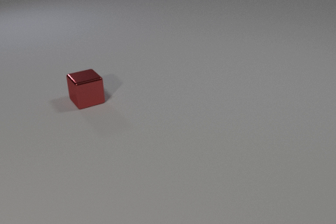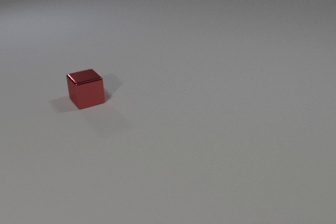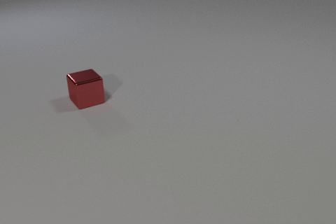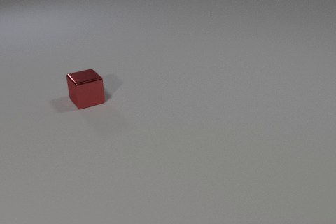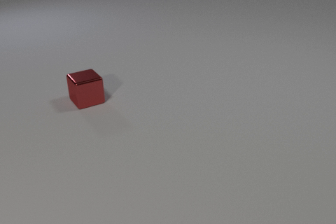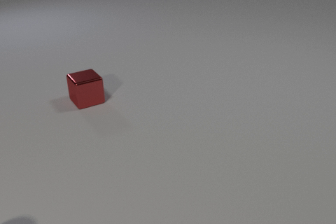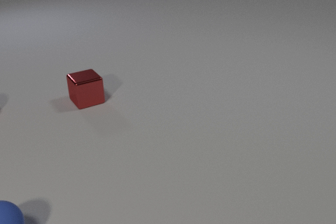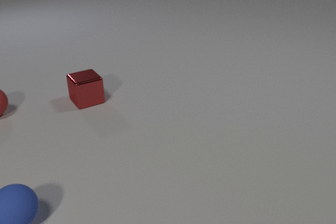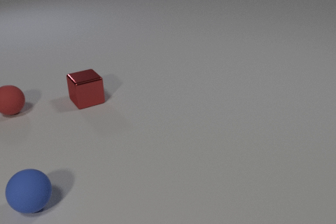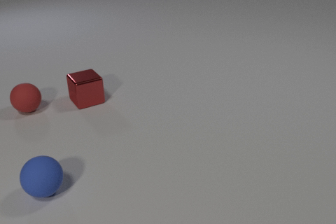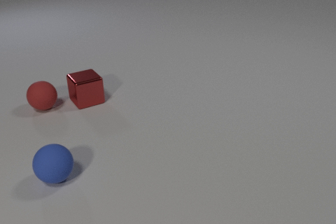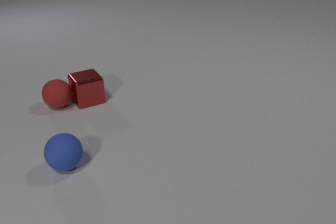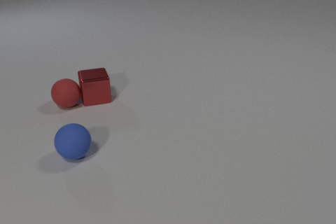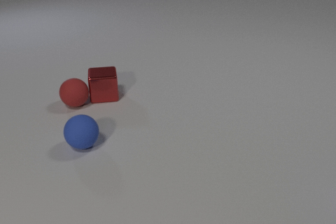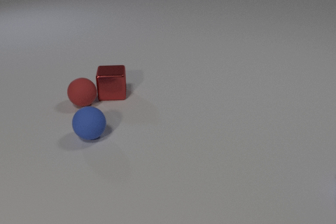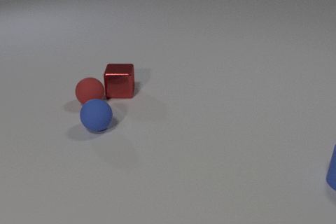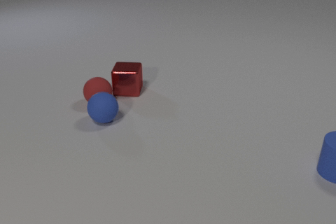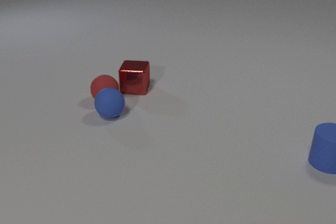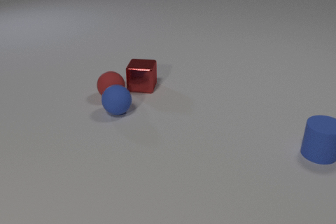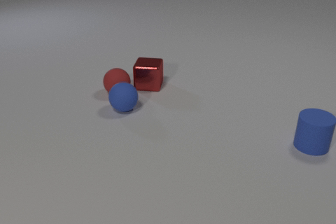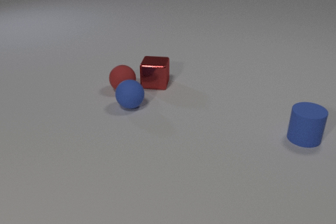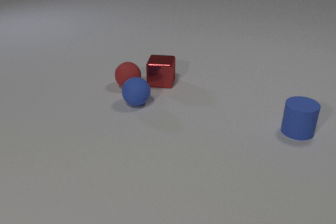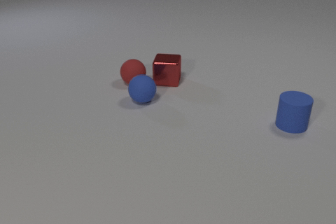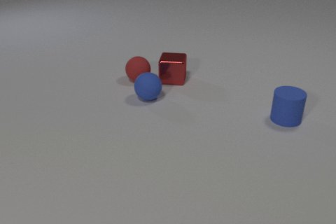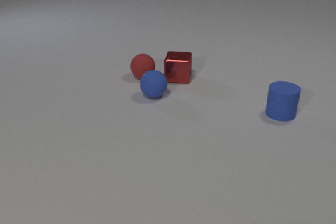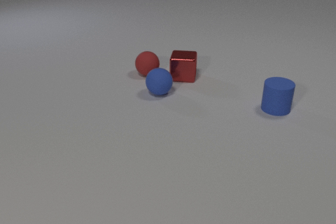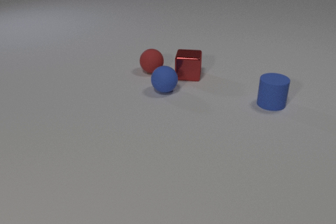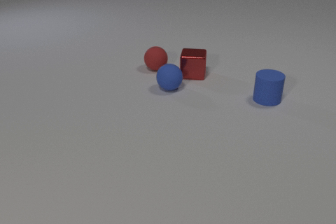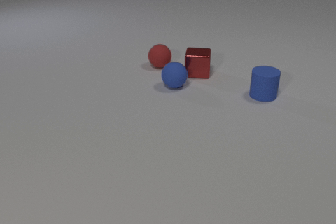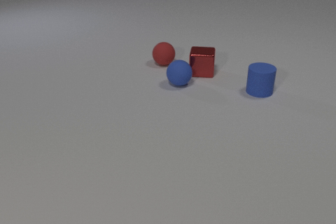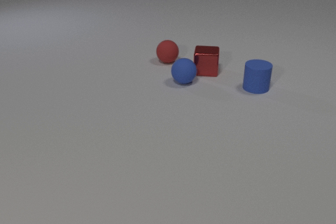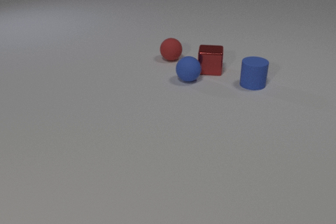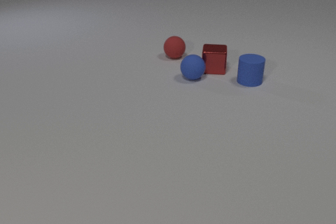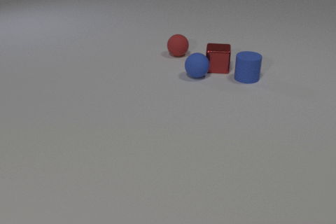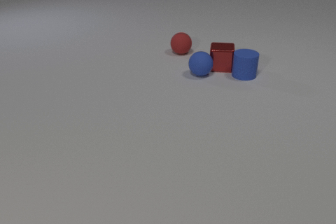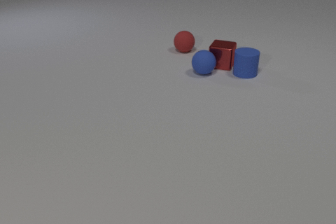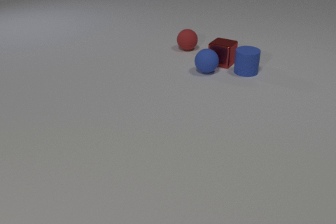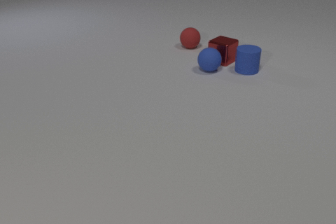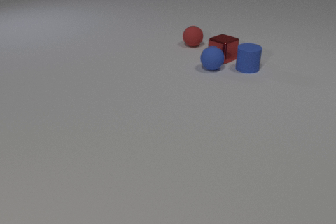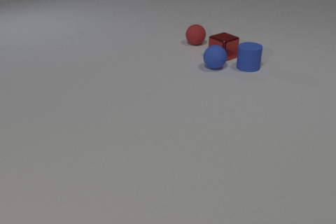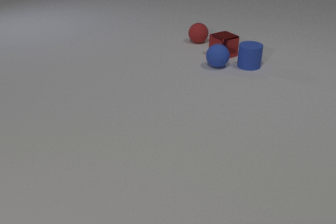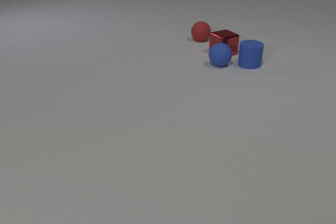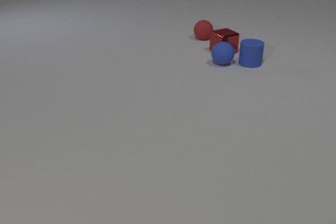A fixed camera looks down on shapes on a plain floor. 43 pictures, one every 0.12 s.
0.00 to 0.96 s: The red rubber sphere comes in at the left edge, rolls to the right. The blue rubber sphere comes in at the bottom edge, rolls away from the camera and to the right.
0.96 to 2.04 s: The red rubber sphere rolls to the right. The red metal cube slides to the right and away from the camera, spins clockwise seen from above by about 45 degrees, its near face sliding to the left. The blue rubber sphere rolls away from the camera and to the right. The blue rubber cylinder comes in at the right edge, slides away from the camera and to the left. The red rubber sphere and the red metal cube collide. The red rubber sphere and the blue rubber sphere collide.
2.04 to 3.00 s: The red rubber sphere rolls away from the camera and to the right. The red metal cube slides to the right and away from the camera. The blue rubber sphere rolls to the right and away from the camera. The blue rubber cylinder slides away from the camera and to the left.
3.00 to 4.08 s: The red rubber sphere rolls away from the camera and to the right. The red metal cube slides to the right and away from the camera. The blue rubber sphere rolls away from the camera and to the right. The blue rubber cylinder slides away from the camera and to the left. The red metal cube and the blue rubber sphere collide. The red metal cube and the blue rubber cylinder collide.
4.08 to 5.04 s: The red rubber sphere rolls away from the camera and to the right. The red metal cube slides away from the camera, spins clockwise seen from above by about 60 degrees, its near face sliding to the left. The blue rubber sphere rolls away from the camera and to the right. The blue rubber cylinder slides away from the camera.
What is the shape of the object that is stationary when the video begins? cube.
What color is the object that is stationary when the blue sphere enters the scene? red.
What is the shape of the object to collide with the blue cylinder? cube.
